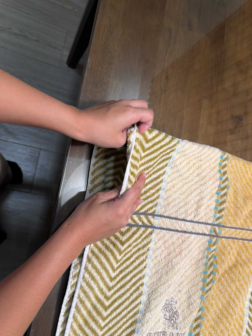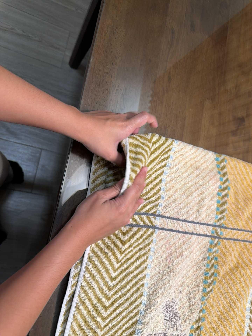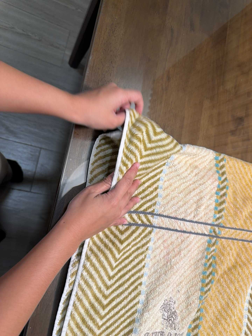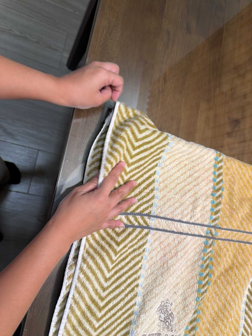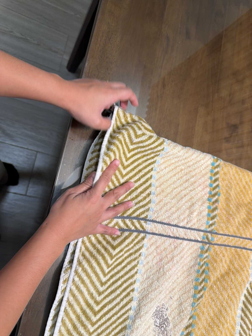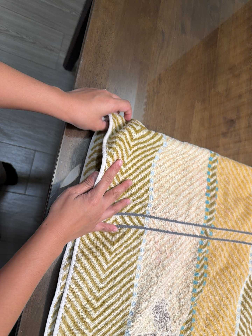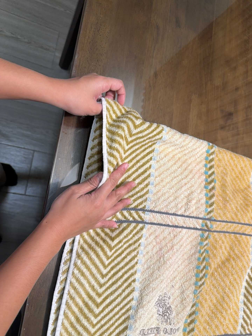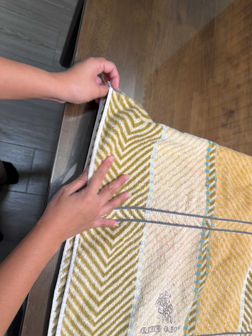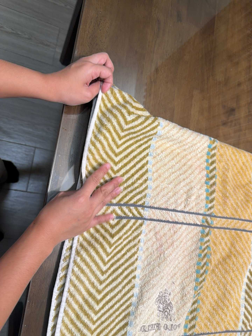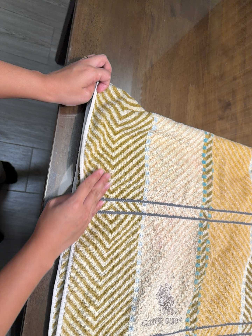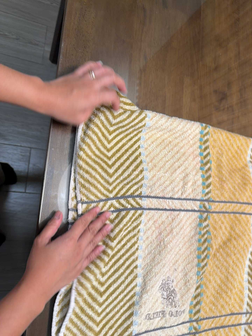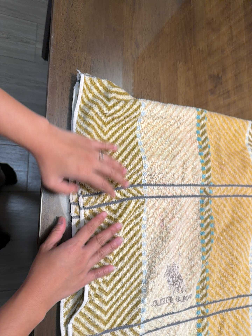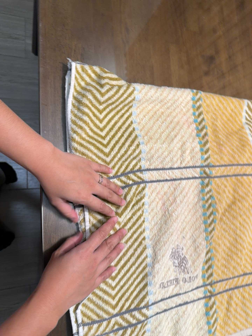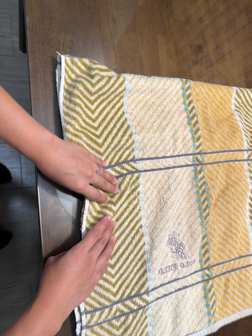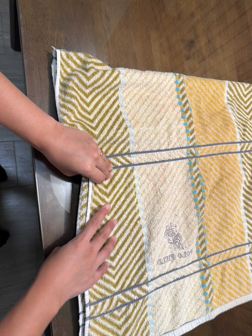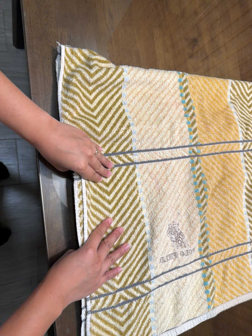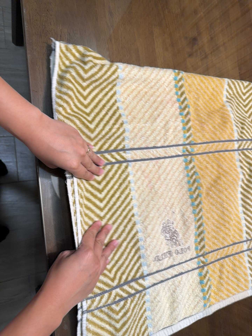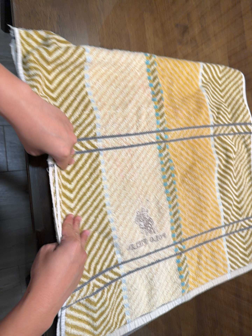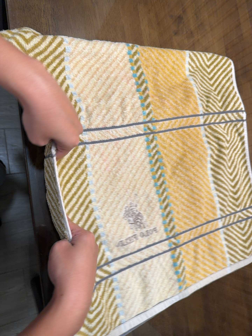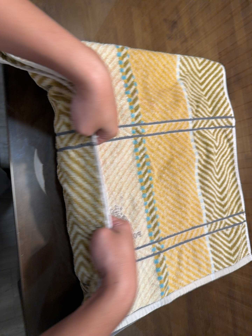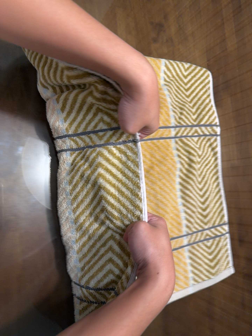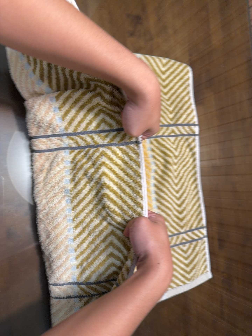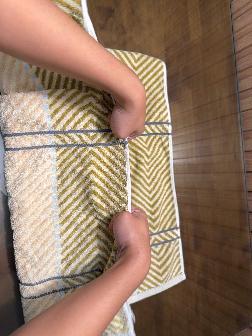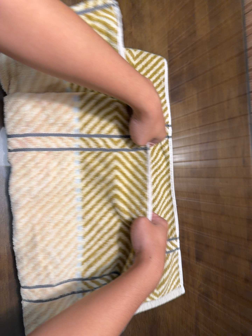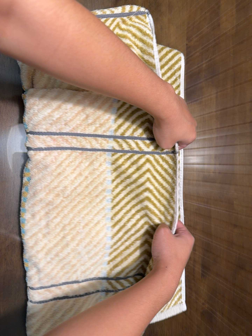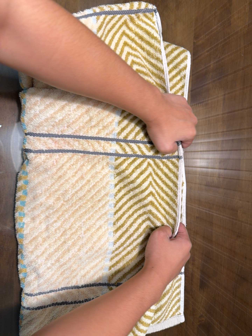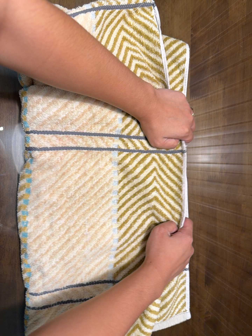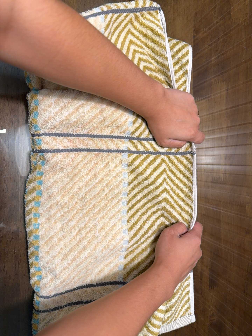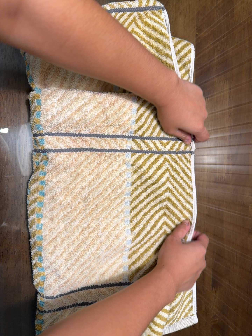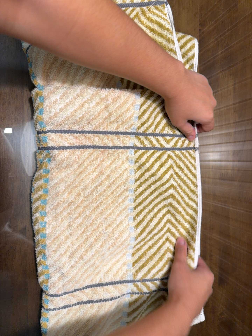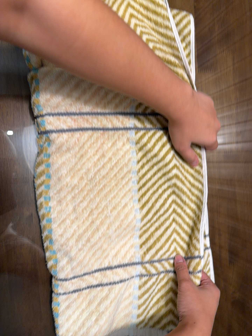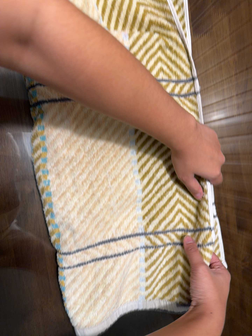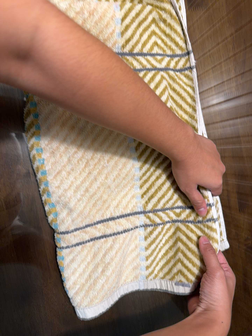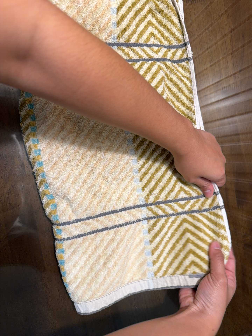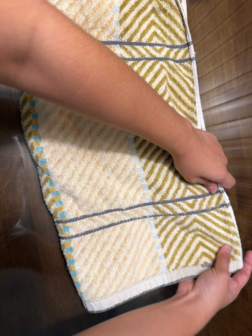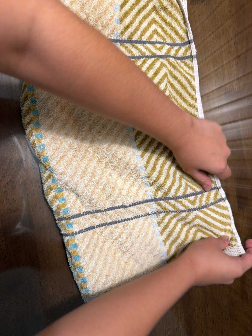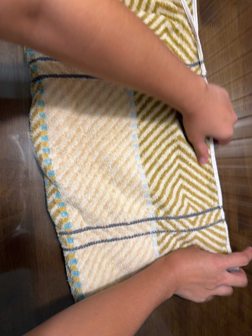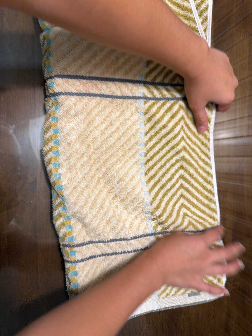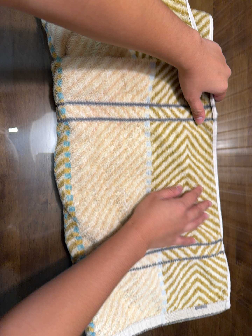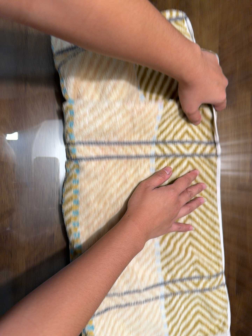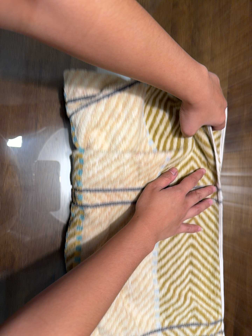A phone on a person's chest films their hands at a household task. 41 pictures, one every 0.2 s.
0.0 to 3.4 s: The camera travels toward the bottom of its view, about 9 cm, so close, fixed things drift upward. It rolls about its line of sight by about 15 degrees, and the scene rotates counterclockwise.
3.4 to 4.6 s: The camera travels to its right and forward, about 22 cm, so close, fixed things drift to the left.
4.6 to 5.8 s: The camera travels forward, about 8 cm, so what stands in front looms larger.
5.8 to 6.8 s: The camera travels toward the bottom of its view, about 12 cm, so close, fixed things drift upward.
6.8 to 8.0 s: The camera travels toward the top of its view, about 18 cm, so close, fixed things drift downward. It rolls about its line of sight by about 10 degrees, and the scene rotates clockwise.
The film runs forward here.
